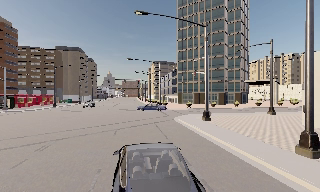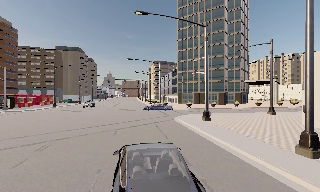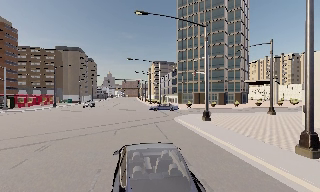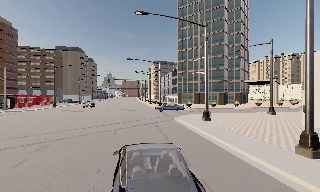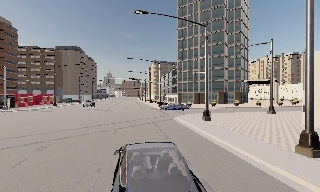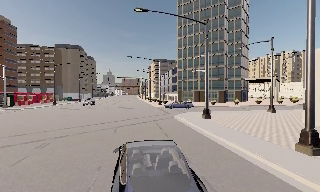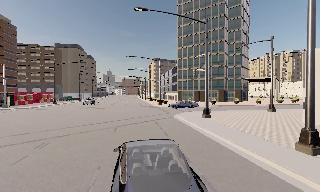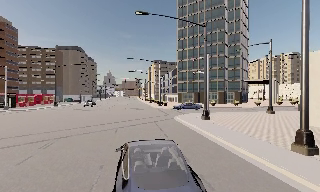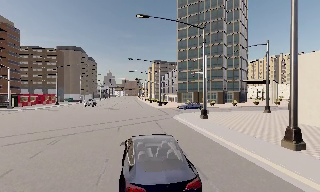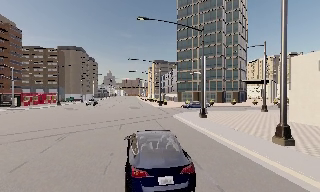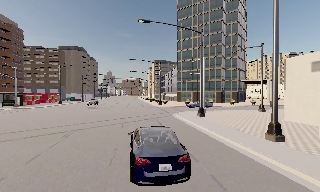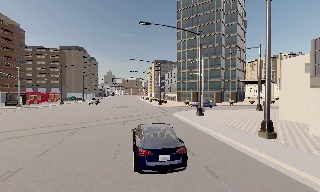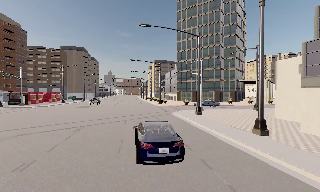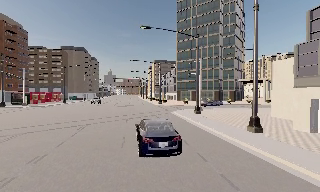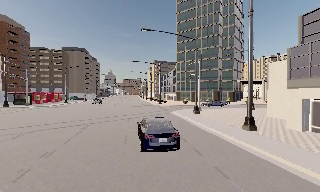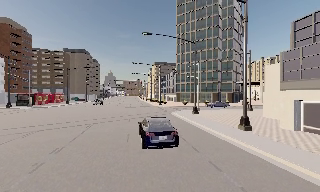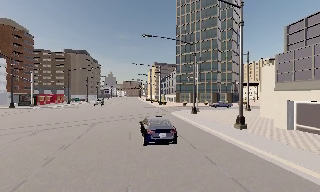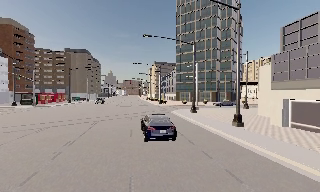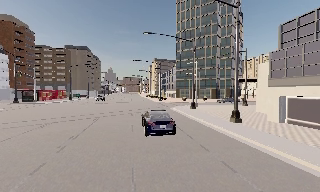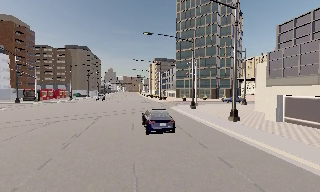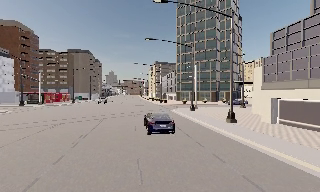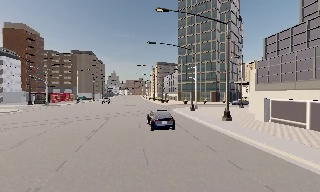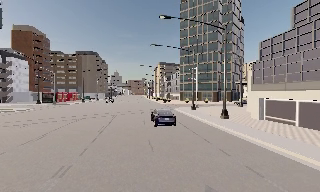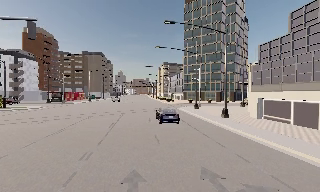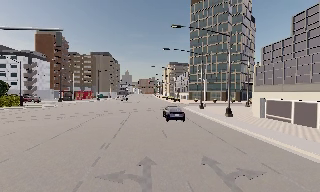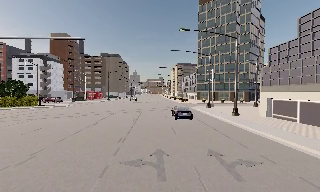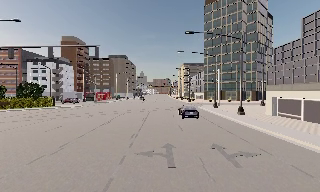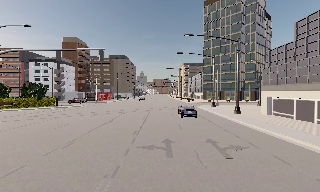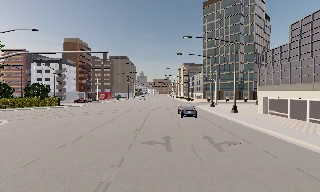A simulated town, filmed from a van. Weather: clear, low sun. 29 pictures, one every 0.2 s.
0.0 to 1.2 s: The camera keeps its place and its aim.
1.2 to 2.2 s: The camera travels backward, about 3 m, so what stands in front gets smaller. It gains speed.
2.2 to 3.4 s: The camera travels backward, about 4 m, so what stands in front gets smaller.
3.4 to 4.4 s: The camera travels backward, about 4.5 m, so what stands in front gets smaller. It gains speed.
4.4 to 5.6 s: The camera travels backward, about 6 m, so what stands in front gets smaller.
The film runs backward here.
